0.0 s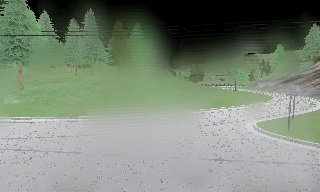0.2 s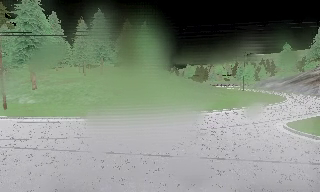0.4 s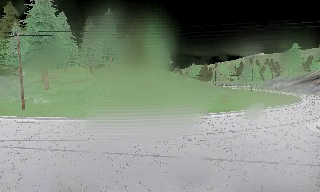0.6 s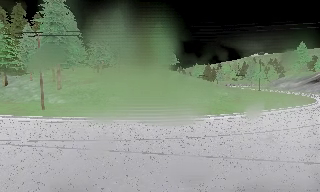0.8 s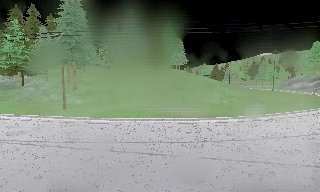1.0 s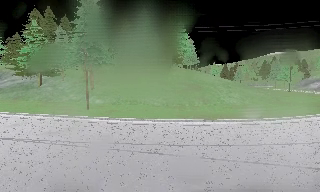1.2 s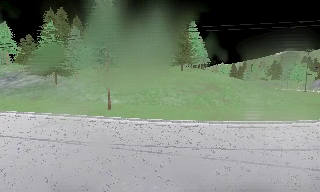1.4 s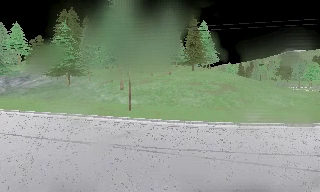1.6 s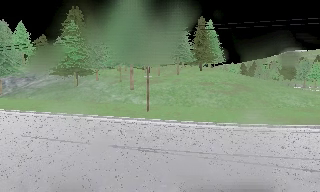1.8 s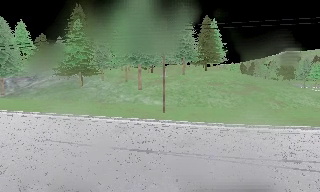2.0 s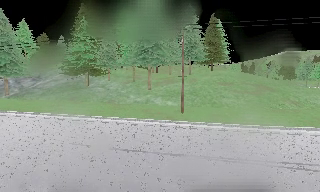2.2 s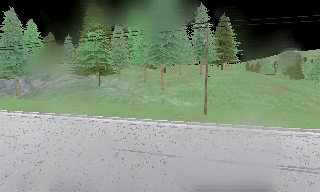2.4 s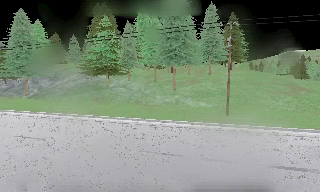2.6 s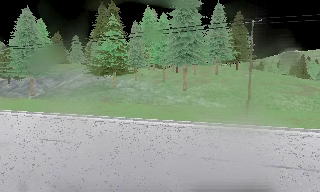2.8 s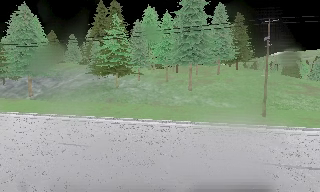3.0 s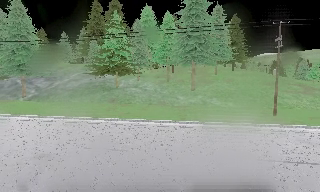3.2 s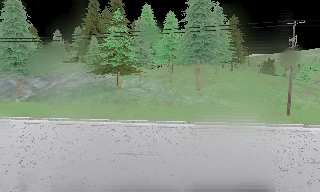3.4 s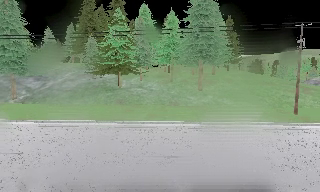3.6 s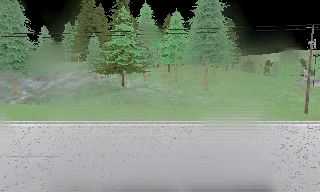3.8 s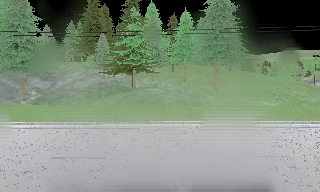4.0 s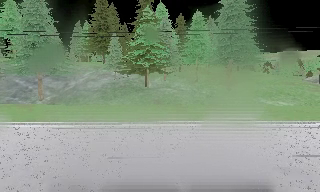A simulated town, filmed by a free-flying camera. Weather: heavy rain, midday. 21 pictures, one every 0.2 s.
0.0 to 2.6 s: The camera travels to its left, about 25 m, so close, fixed things drift to the right.
2.6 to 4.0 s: The camera pans to its right, which is clockwise from overhead, by about 15 degrees. It travels to its left, about 13 m, so close, fixed things drift to the right.
The film runs backward here.
